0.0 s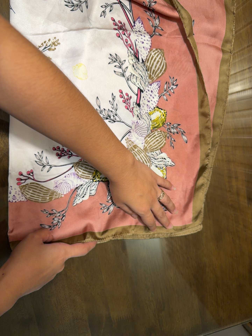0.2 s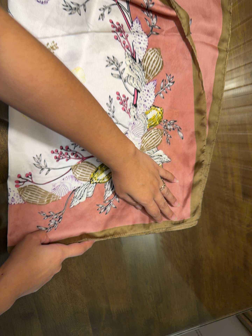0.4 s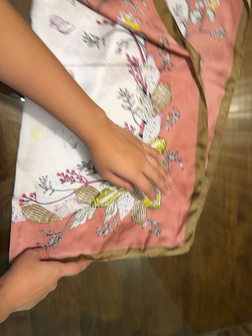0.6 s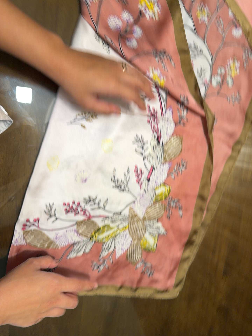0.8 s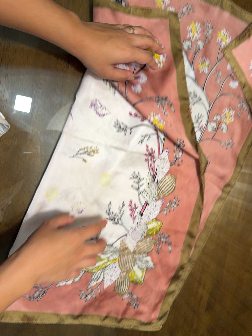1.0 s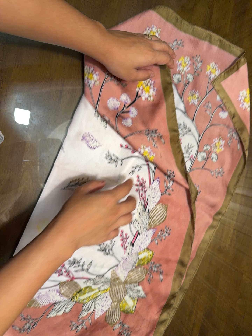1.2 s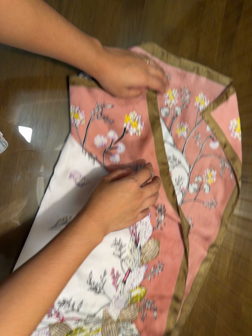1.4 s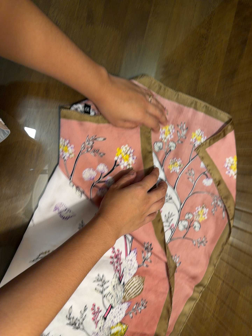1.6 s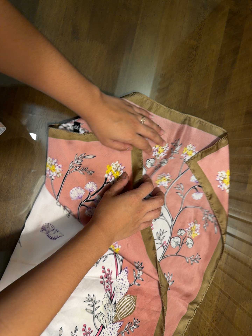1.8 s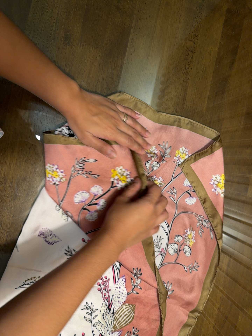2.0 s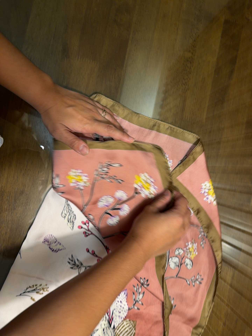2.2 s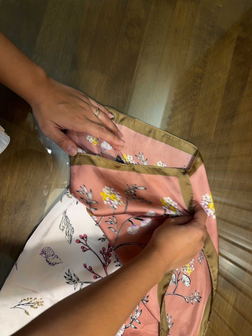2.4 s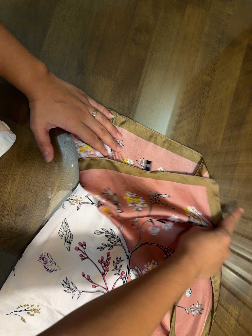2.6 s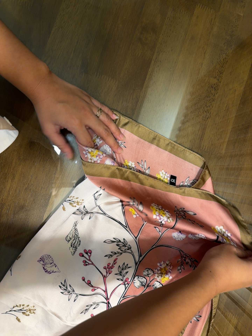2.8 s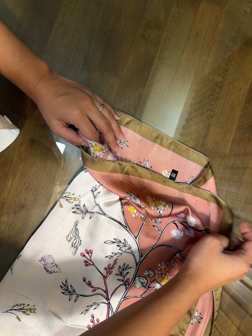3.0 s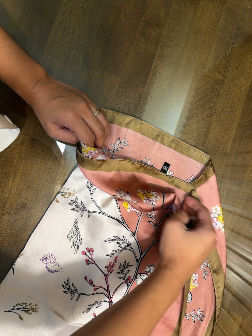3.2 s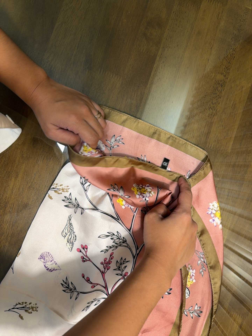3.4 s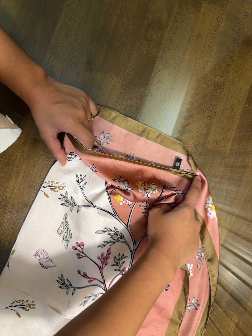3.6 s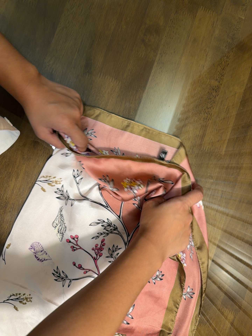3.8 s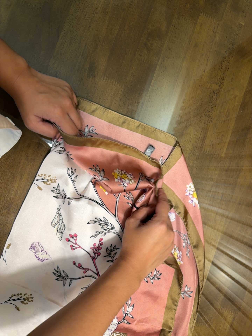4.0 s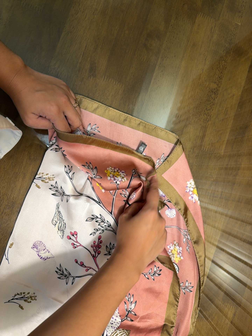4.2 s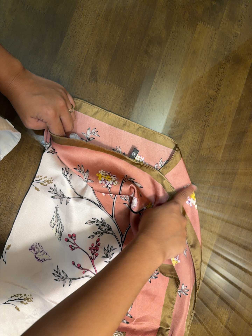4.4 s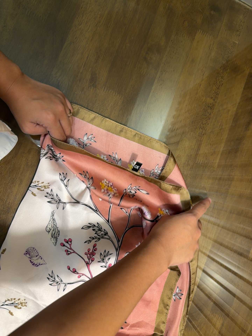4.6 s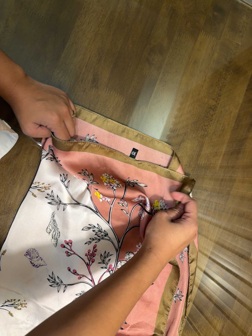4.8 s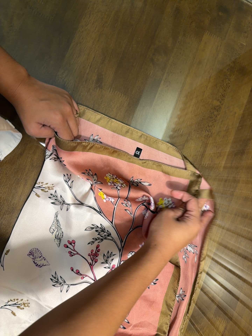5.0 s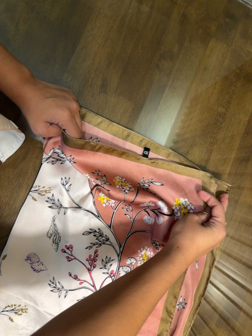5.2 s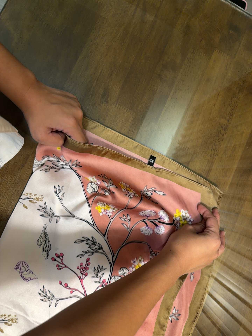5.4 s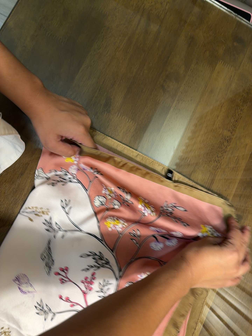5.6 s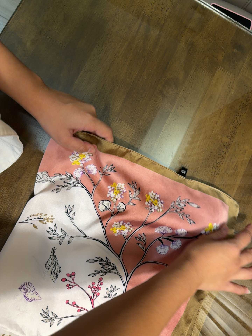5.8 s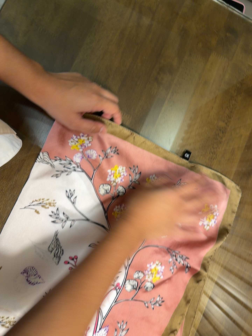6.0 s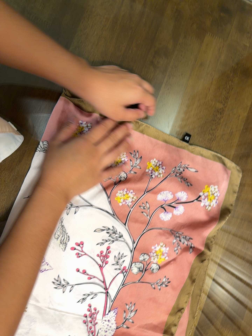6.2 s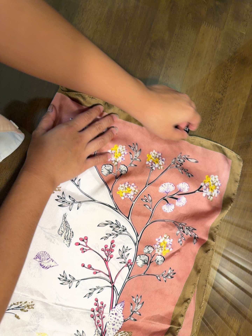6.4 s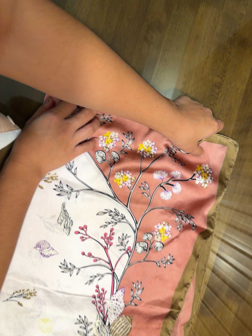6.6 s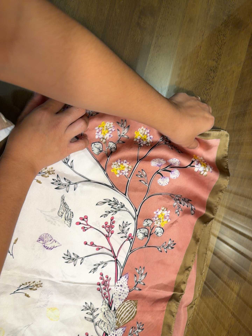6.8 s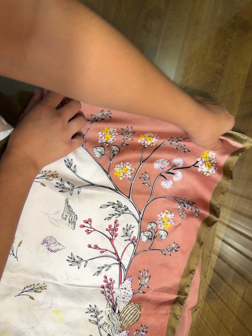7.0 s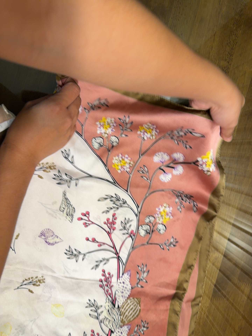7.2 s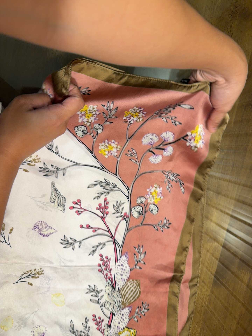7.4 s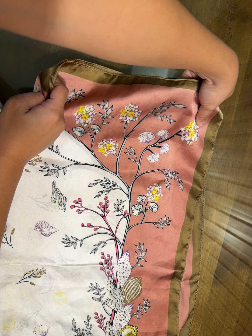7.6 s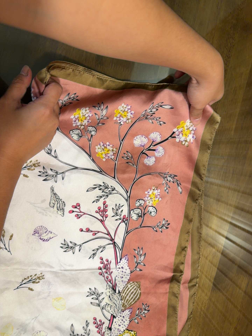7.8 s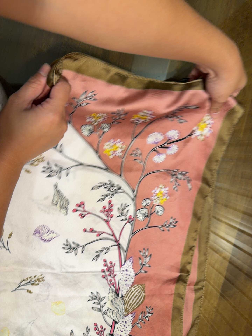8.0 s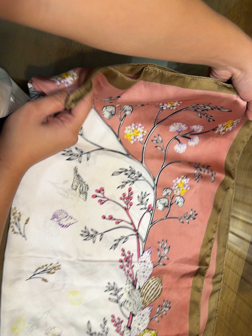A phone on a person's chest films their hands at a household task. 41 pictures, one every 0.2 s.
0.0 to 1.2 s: The camera travels toward the top of its view, about 22 cm, so close, fixed things drift downward. Its aim tips toward the top of its view by about 10 degrees, and the scene shifts downward. It rolls about its line of sight by about 20 degrees, and the scene rotates clockwise.
1.2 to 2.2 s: The camera travels toward the top of its view and to its right, about 14 cm, so close, fixed things drift downward.
2.2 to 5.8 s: The camera rolls about its line of sight by about 10 degrees, and the scene rotates clockwise.
5.8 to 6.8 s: The camera's aim tips toward the bottom of its view by about 10 degrees, and the scene shifts upward. It rolls about its line of sight by about 10 degrees, and the scene rotates counterclockwise.
6.8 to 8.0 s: The camera travels to its left, about 8 cm.
The film runs forward here.
